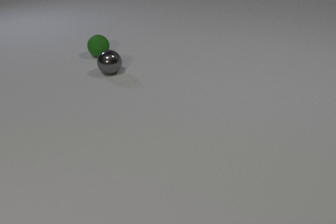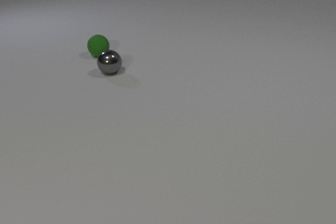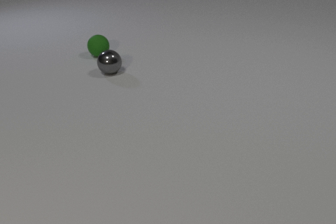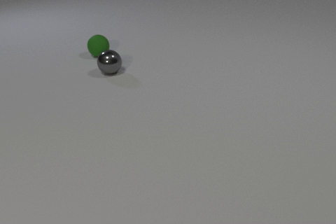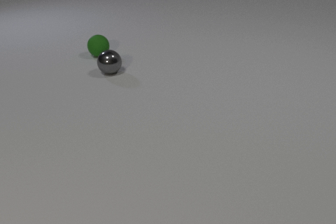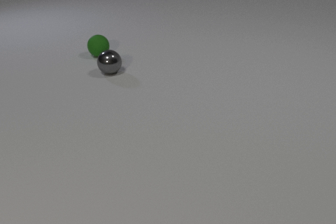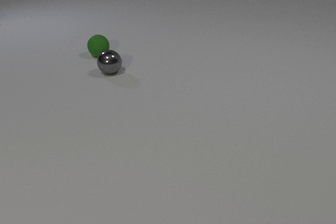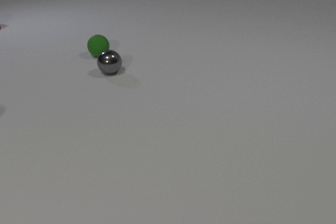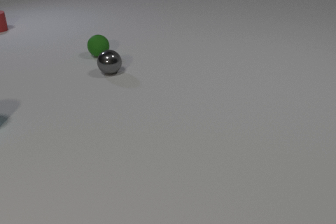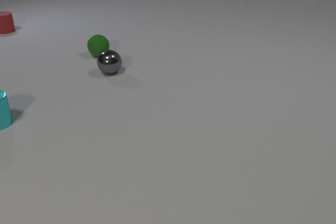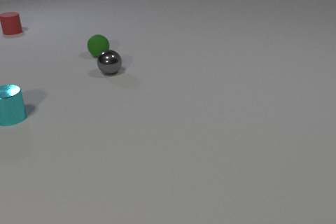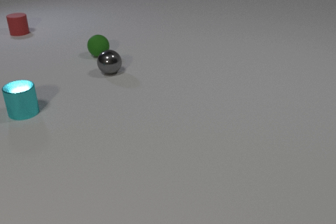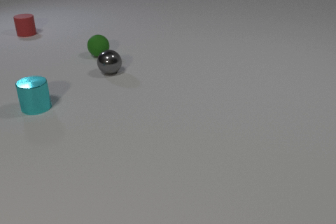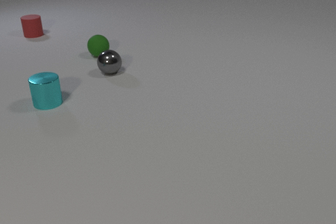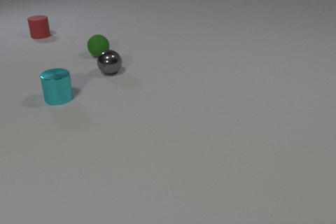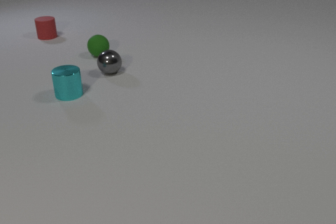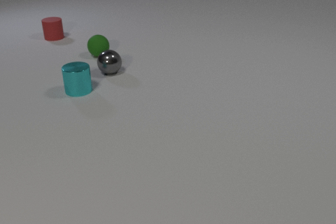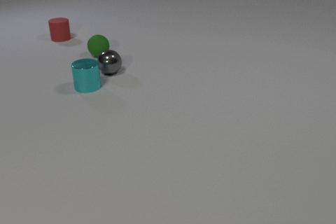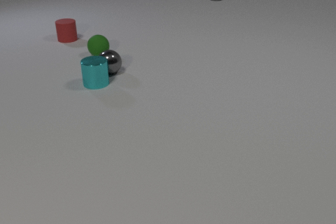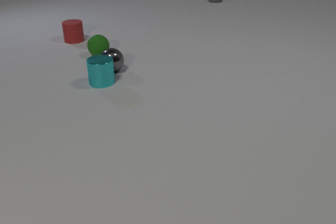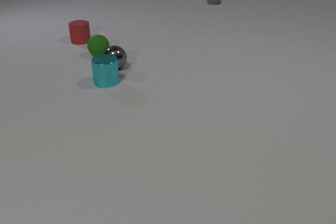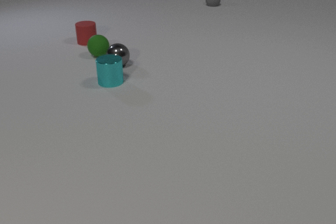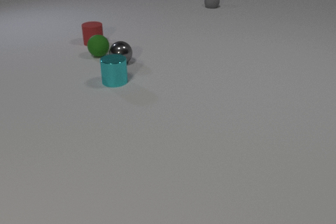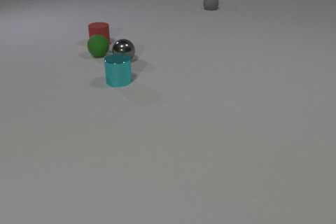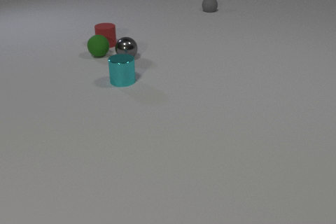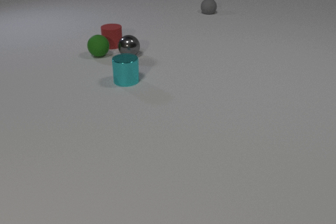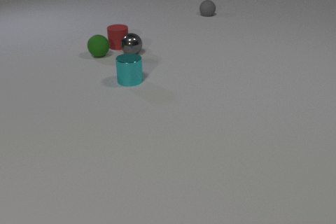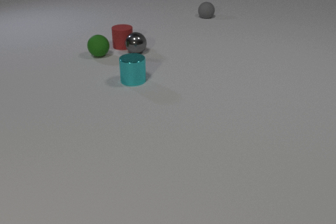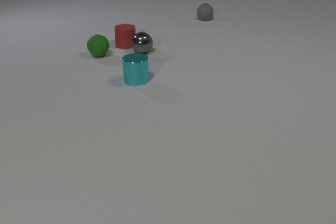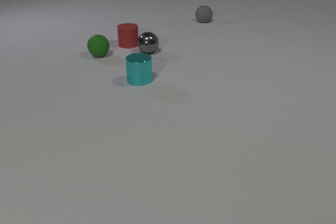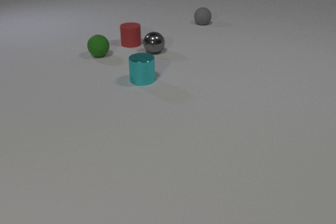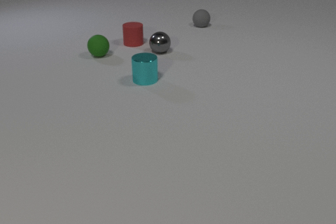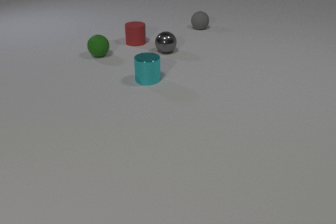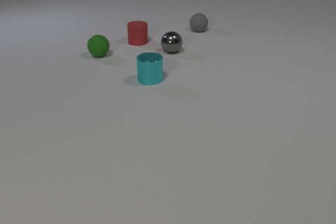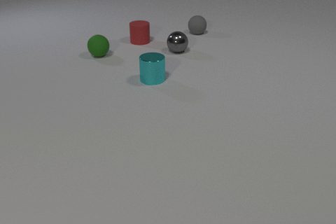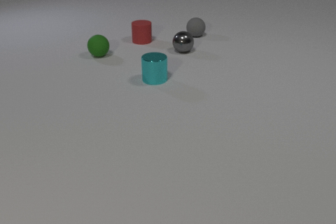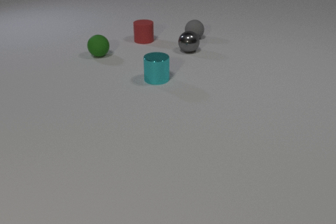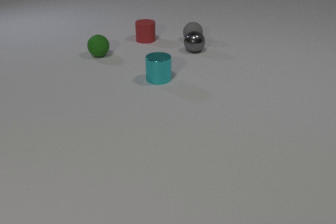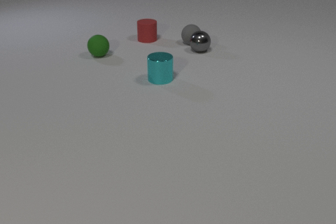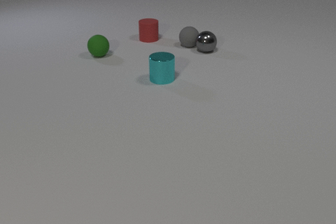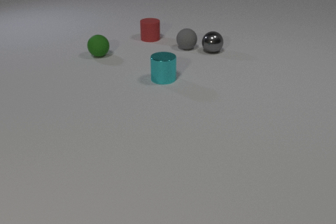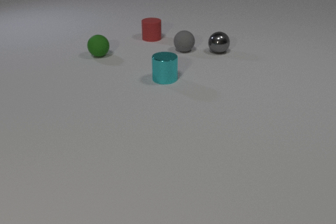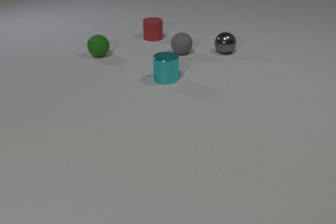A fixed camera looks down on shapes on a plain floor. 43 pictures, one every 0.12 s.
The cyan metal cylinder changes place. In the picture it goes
to the right.
The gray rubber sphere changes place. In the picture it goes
toward the camera.
0.00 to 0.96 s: The red rubber cylinder comes in at the left edge, slides to the right and toward the camera.
0.96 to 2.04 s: The cyan metal cylinder comes in at the left edge, slides to the right and away from the camera. The red rubber cylinder slides to the right and toward the camera. The gray rubber sphere comes in at the top edge.
2.04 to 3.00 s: The cyan metal cylinder slides to the right. The gray metal sphere rolls away from the camera and to the right. The red rubber cylinder slides to the right and toward the camera. The gray rubber sphere rolls toward the camera. The cyan metal cylinder and the gray metal sphere collide.
3.00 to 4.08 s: The cyan metal cylinder slides to the right. The gray metal sphere rolls to the right. The red rubber cylinder slides to the right. The gray rubber sphere rolls toward the camera. The gray metal sphere and the red rubber cylinder collide.
4.08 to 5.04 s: The cyan metal cylinder slides to the right. The gray metal sphere rolls to the right. The red rubber cylinder slides to the right and away from the camera. The gray rubber sphere rolls toward the camera. The gray metal sphere and the gray rubber sphere collide.
Are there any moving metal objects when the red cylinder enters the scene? no.
How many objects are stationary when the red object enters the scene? 2.
What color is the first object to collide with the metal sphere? cyan.
